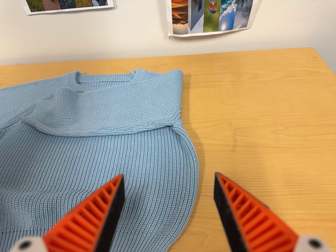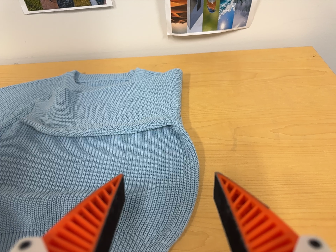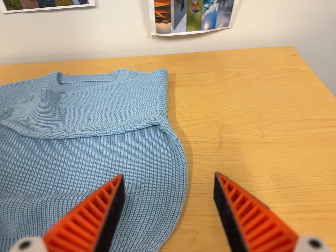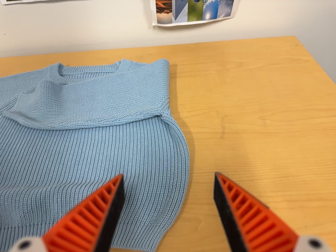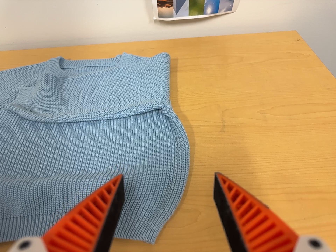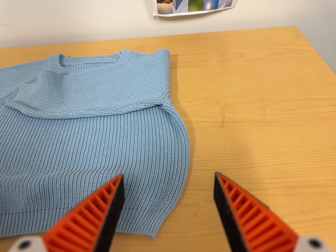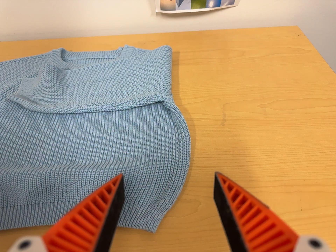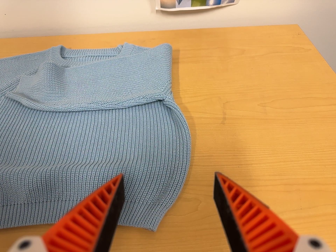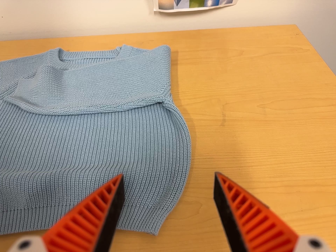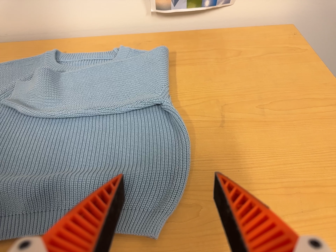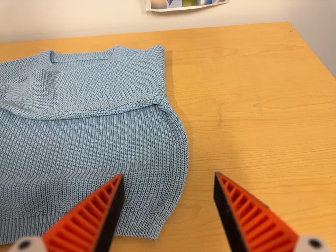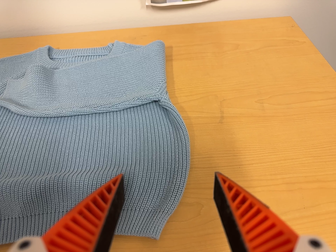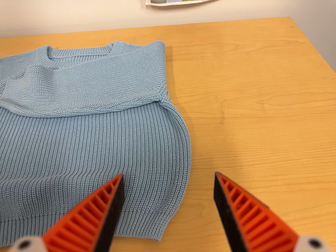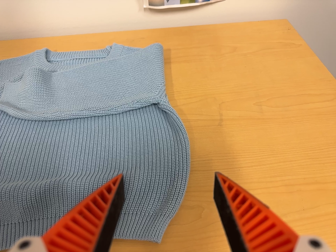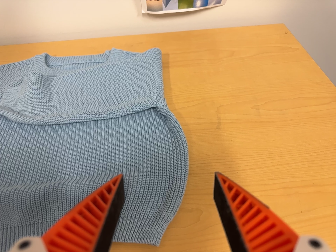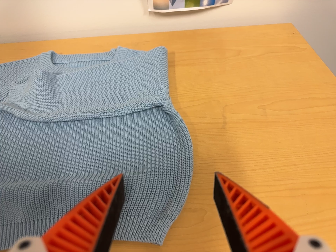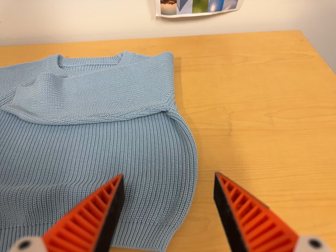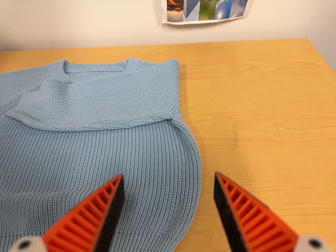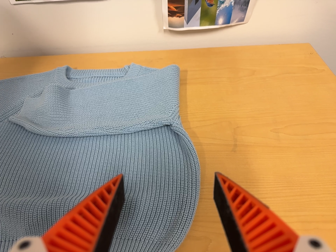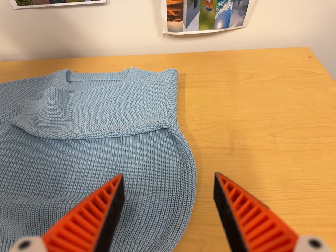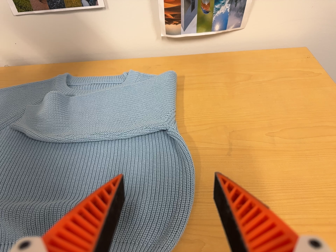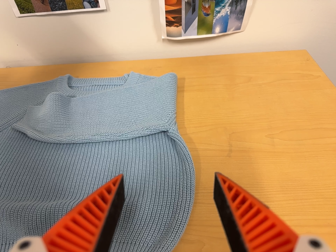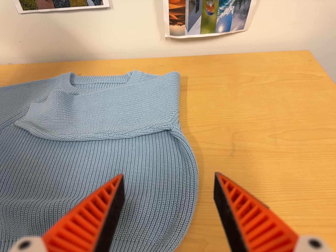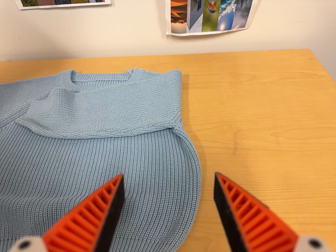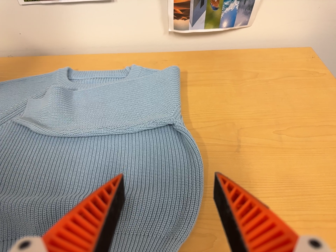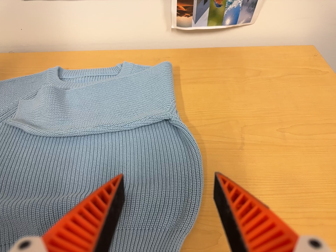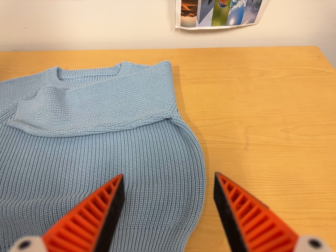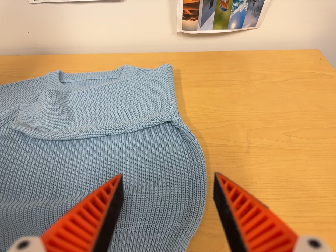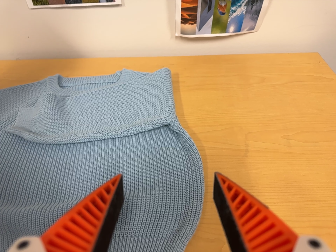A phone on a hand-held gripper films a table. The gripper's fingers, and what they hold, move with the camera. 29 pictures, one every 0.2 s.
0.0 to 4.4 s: The camera shifts only a little, or ends up much as it began.
4.4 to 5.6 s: The camera travels to its left, about 5 cm, so close, fixed things drift to the right.
The film runs forward here.
